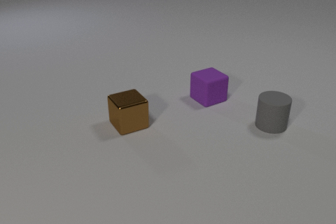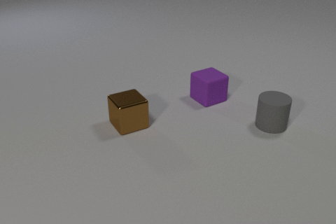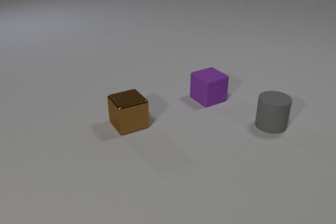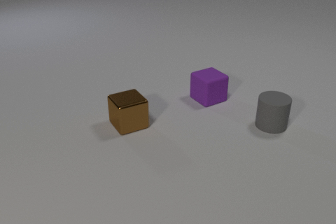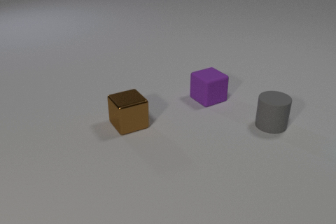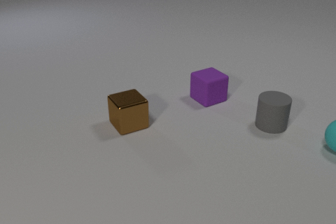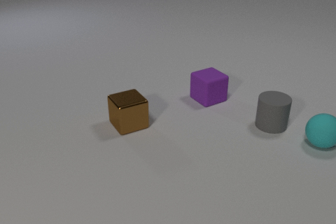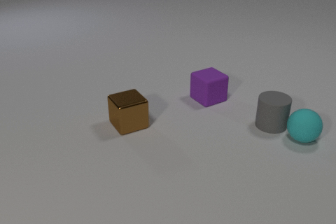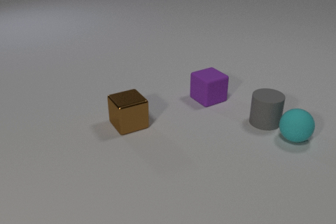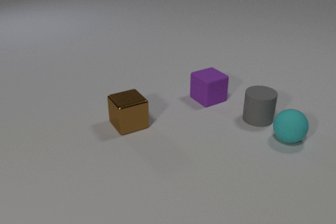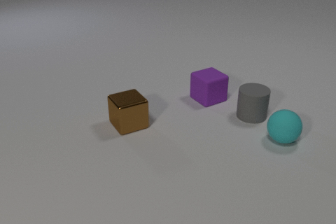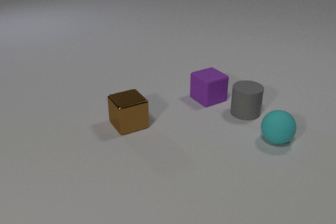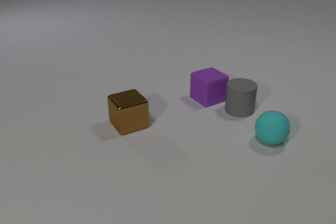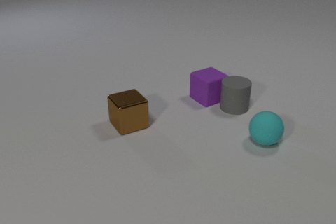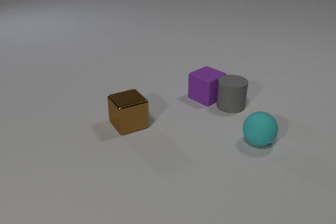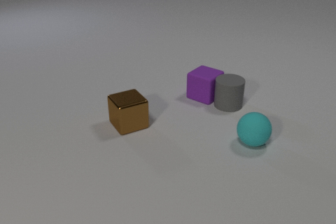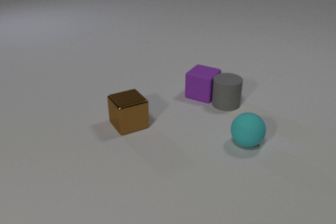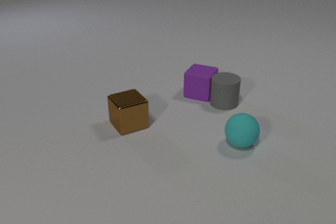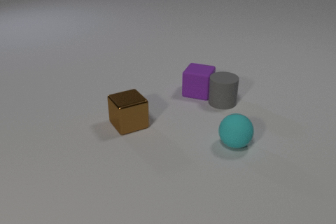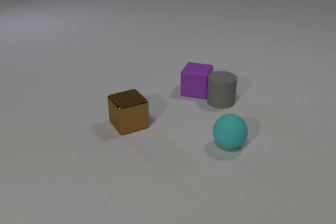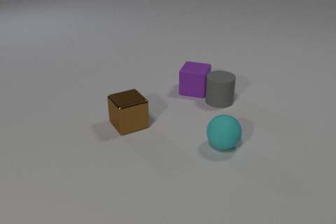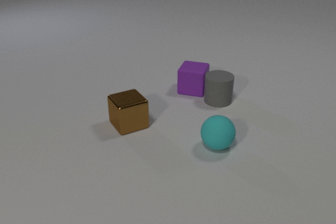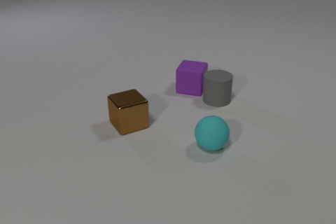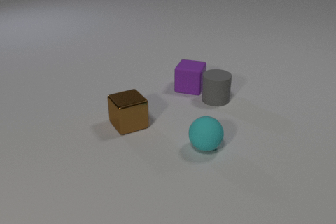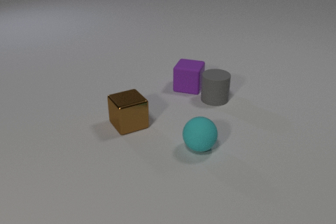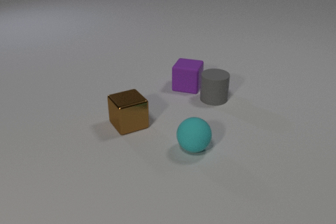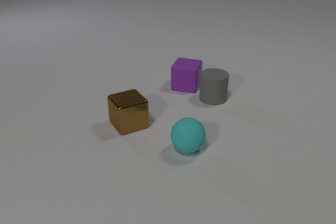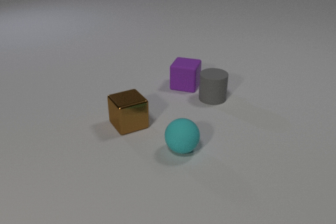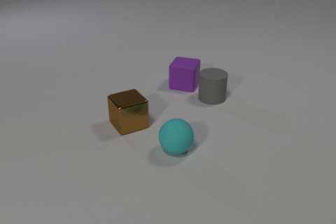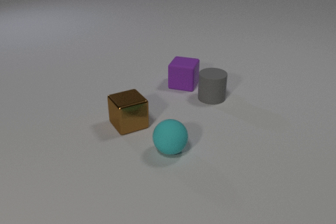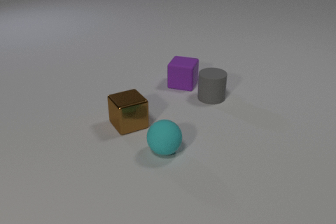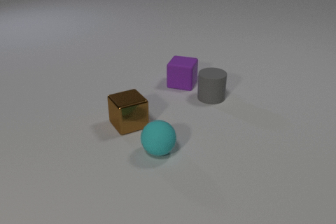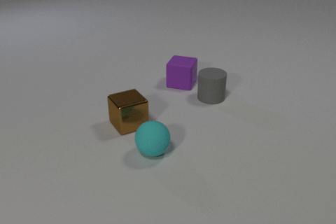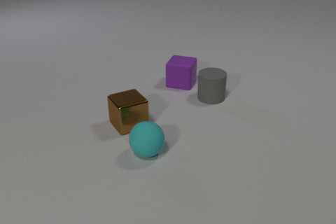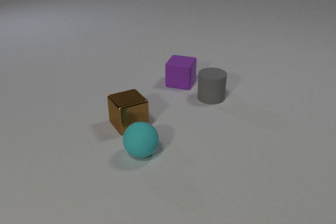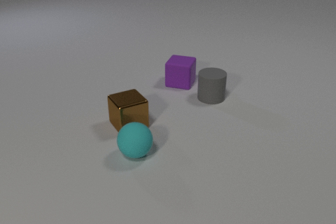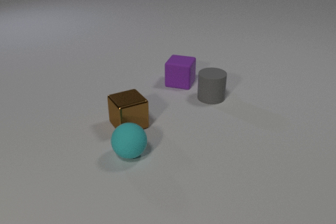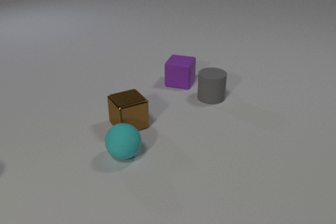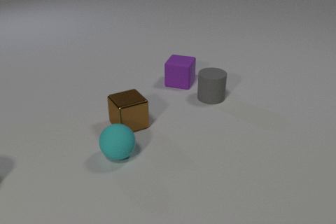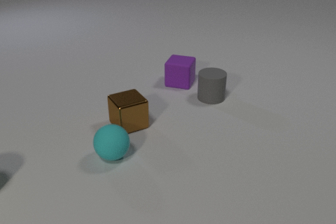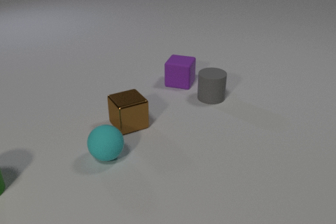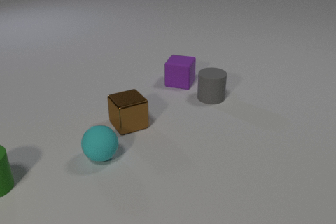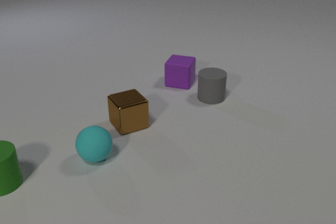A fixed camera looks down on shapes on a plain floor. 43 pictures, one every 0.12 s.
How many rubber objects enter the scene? 2.
How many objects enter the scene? 2.
How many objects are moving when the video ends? 2.
0.00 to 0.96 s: The cyan rubber sphere comes in at the right edge, rolls to the left. The cyan rubber sphere and the gray rubber cylinder collide.
0.96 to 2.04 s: The cyan rubber sphere rolls to the left and toward the camera. The gray rubber cylinder slides to the left and away from the camera. The purple rubber cube slides away from the camera and to the left, spins so that its near face slides to the right, counterclockwise seen from above. The gray rubber cylinder and the purple rubber cube collide.
2.04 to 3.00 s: The cyan rubber sphere rolls to the left. The gray rubber cylinder slides to the left and away from the camera. The purple rubber cube slides away from the camera and to the left.
3.00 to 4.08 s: The cyan rubber sphere rolls to the left. The purple rubber cube slides away from the camera and to the left.
4.08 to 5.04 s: The cyan rubber sphere rolls to the left. The green rubber cylinder comes in at the left edge, slides to the right.
